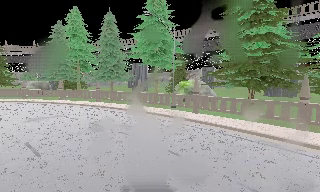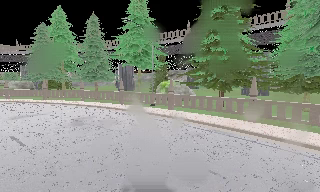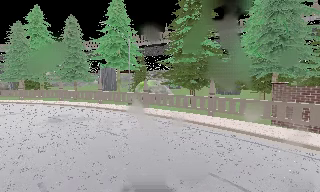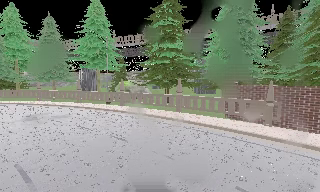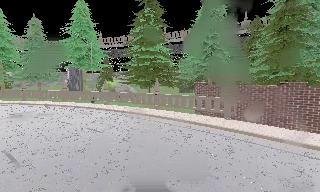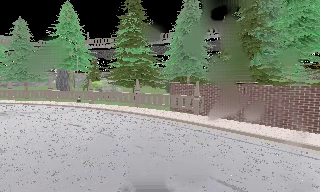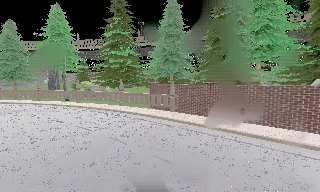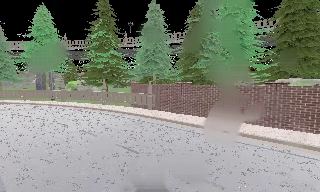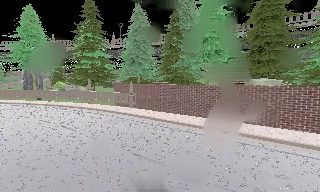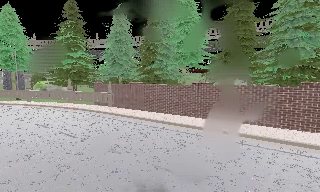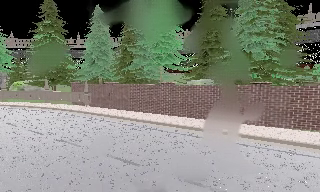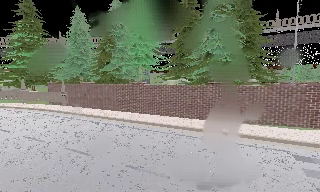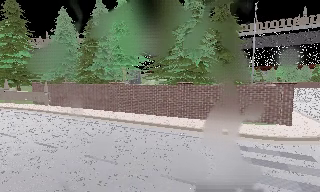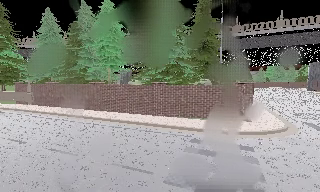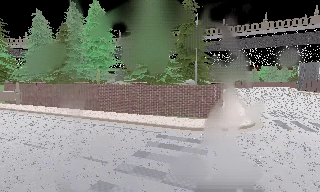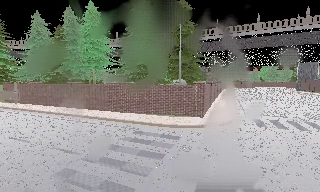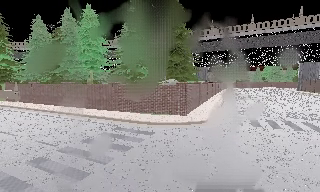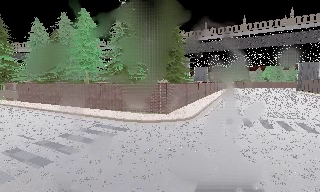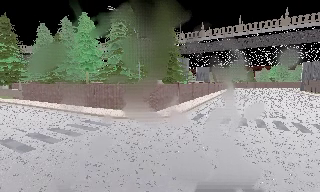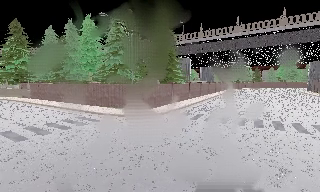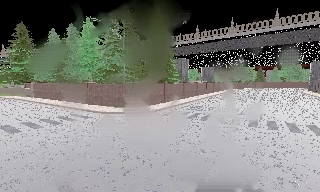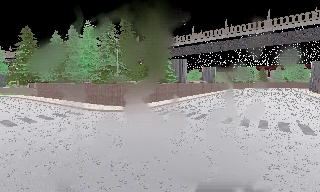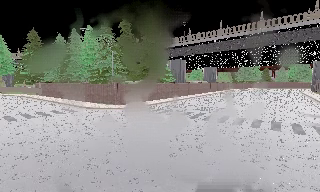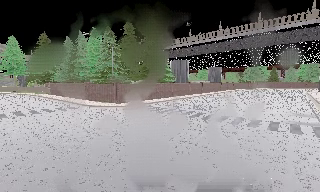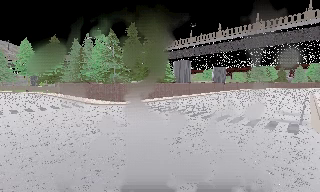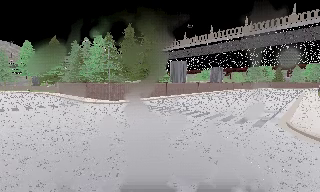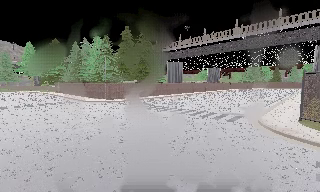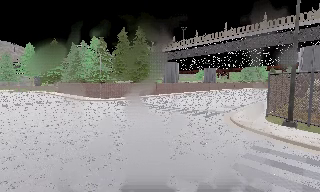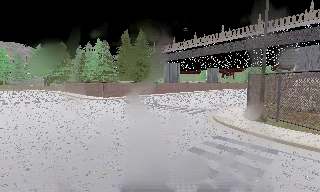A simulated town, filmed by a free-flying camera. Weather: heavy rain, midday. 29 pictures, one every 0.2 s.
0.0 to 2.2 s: The camera swings to its right by about 35 degrees, and the scene slides to the left. It travels to its right and backward, about 18 m, so close, fixed things drift to the left.
2.2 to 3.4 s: The camera travels to its right and backward, about 10 m, so close, fixed things drift to the left.
3.4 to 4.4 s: The camera pans to its left, which is counterclockwise from overhead, by about 10 degrees. It travels to its right and backward, about 9 m, so close, fixed things drift to the left.
4.4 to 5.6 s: The camera travels to its right and backward, about 11 m, so close, fixed things drift to the left.
The film runs forward here.
